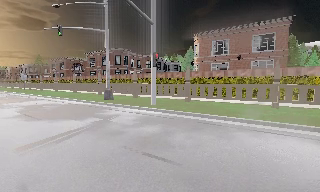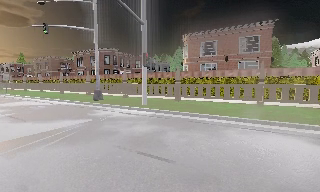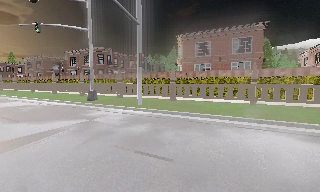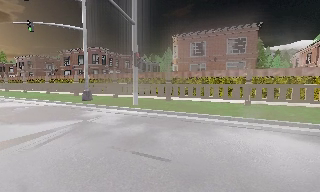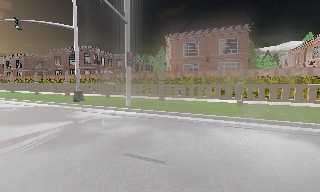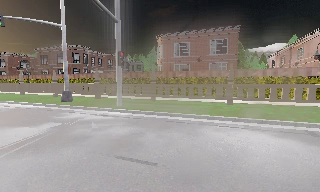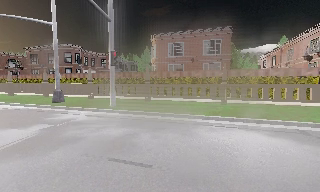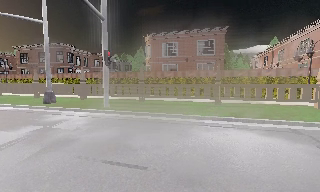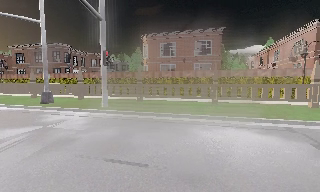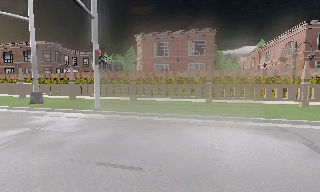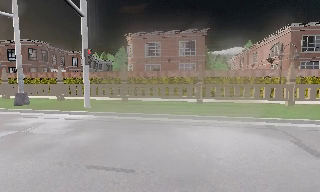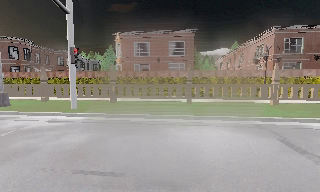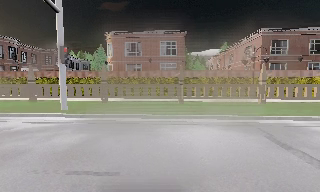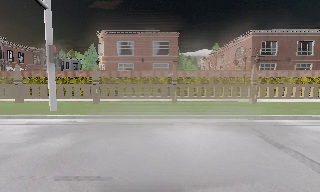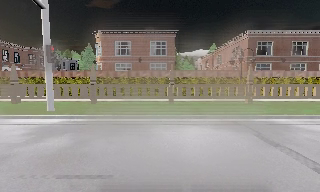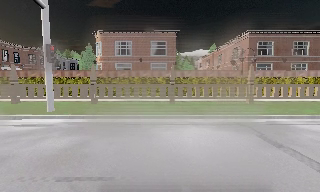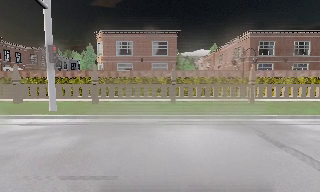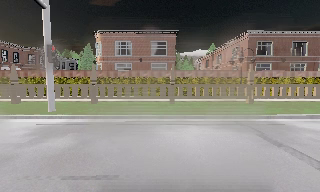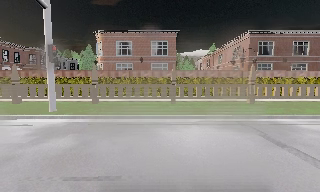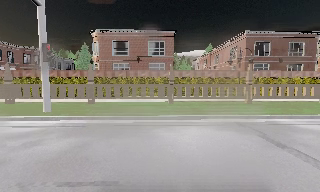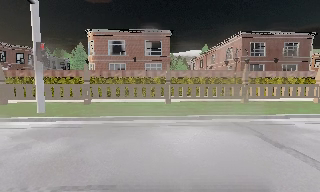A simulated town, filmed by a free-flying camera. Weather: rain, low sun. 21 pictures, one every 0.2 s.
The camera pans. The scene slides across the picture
to the left.
The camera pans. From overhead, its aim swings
clockwise.
0.0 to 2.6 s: The scene slides to the left, as the camera pans about 35 degrees to its right.
2.6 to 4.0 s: The camera shifts only a little, or ends up much as it began.
The film runs forward here.
